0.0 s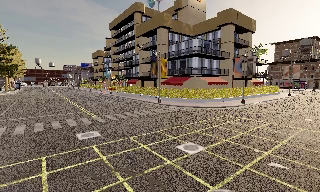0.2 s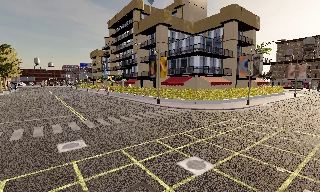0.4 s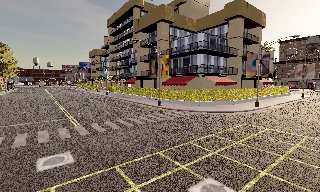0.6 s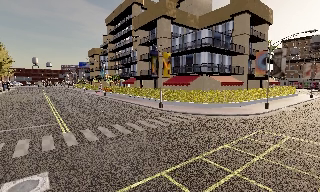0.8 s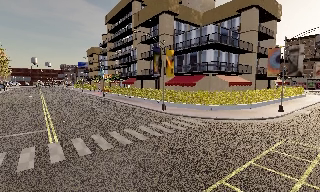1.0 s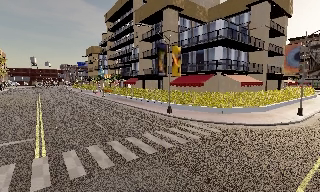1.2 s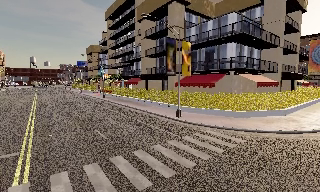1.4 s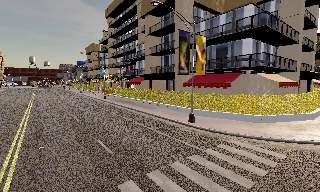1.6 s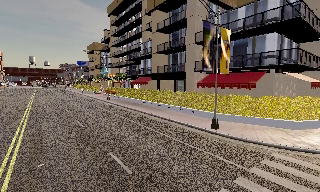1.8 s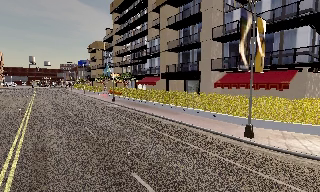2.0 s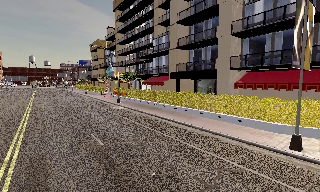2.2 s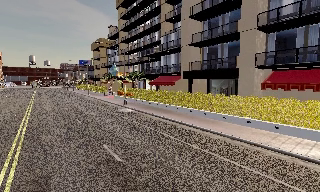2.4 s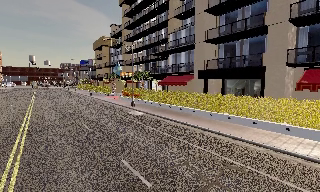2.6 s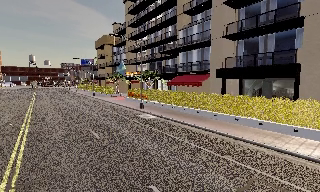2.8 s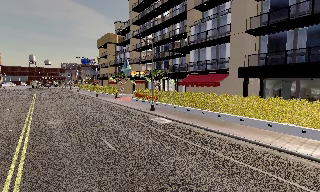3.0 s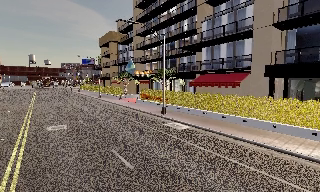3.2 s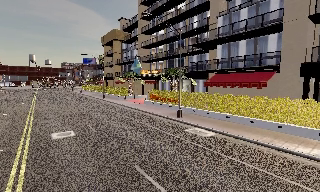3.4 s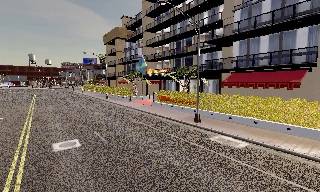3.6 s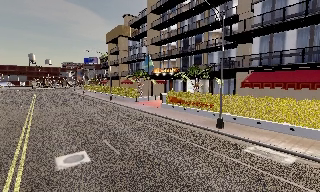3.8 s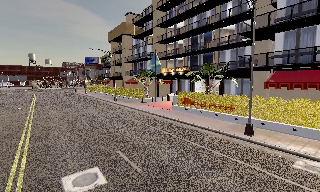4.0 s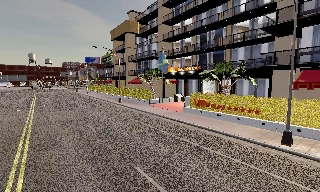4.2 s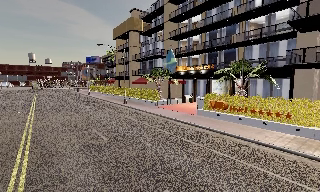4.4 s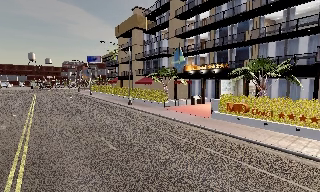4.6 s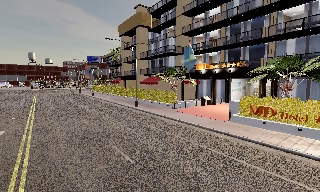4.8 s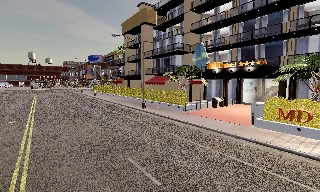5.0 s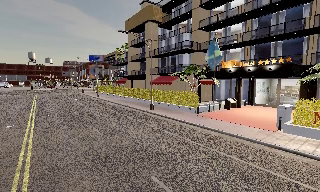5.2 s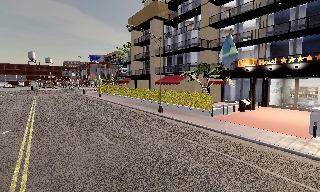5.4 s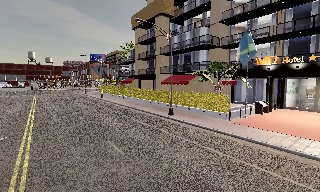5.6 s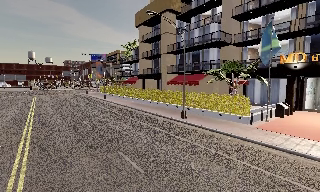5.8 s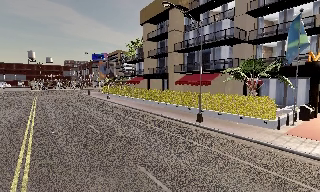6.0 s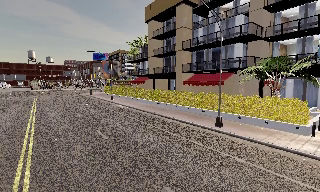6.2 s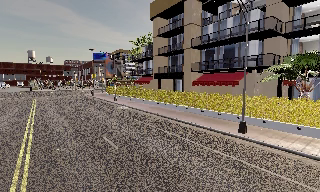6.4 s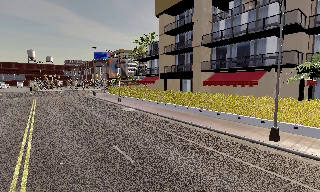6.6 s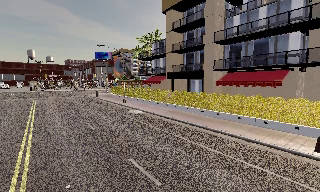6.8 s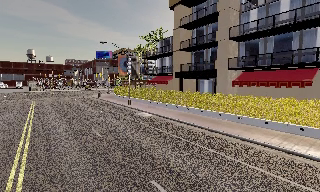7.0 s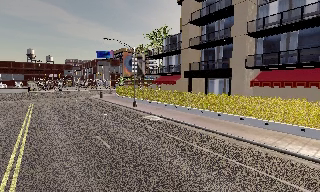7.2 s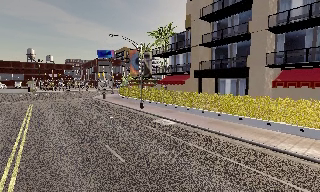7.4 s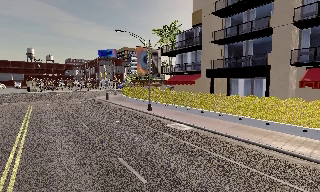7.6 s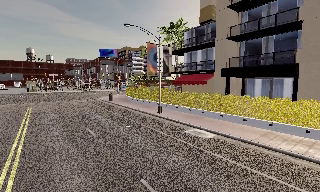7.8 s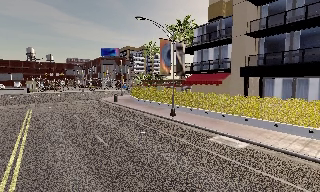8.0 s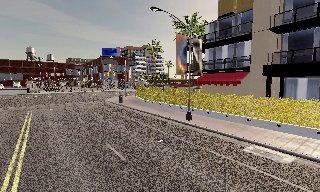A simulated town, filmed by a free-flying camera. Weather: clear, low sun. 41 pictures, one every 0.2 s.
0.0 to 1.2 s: The camera travels forward, about 10 m, so what stands in front looms larger.
1.2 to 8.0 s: The camera travels forward and to its left, about 60 m, so what stands in front looms larger.
The film runs forward here.
